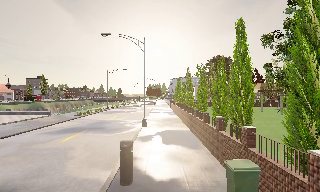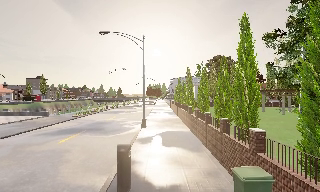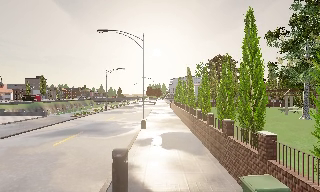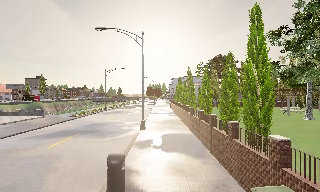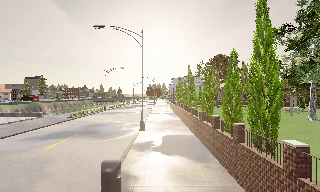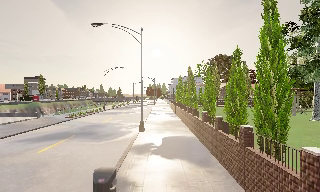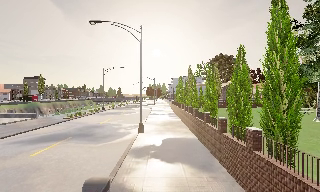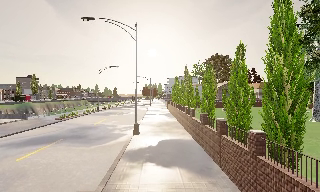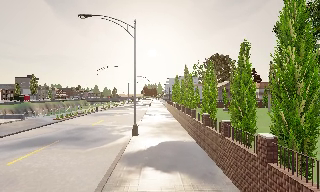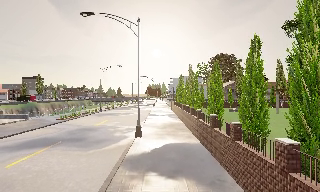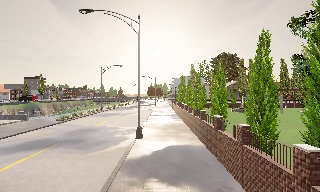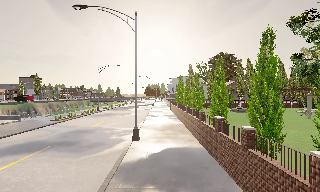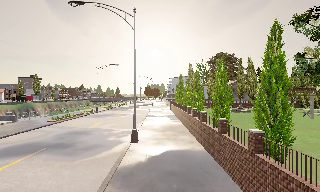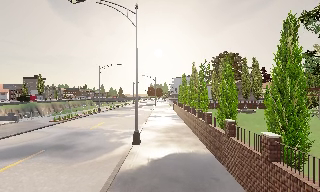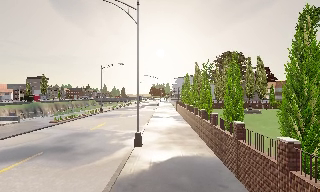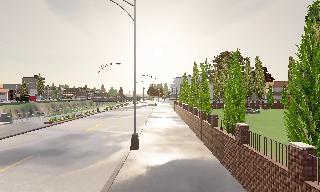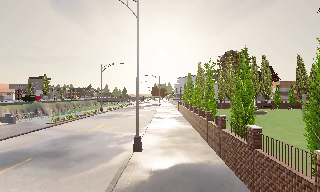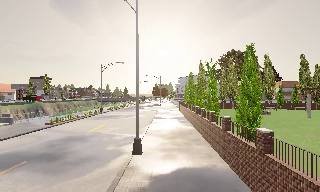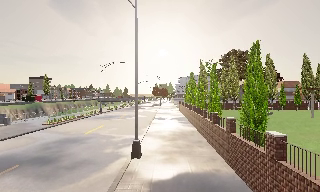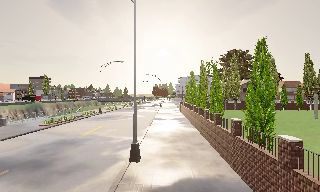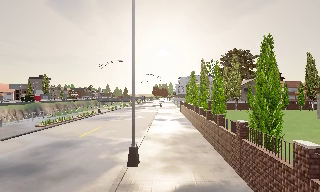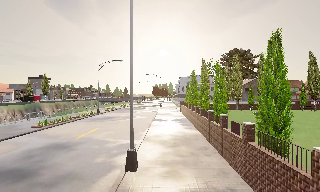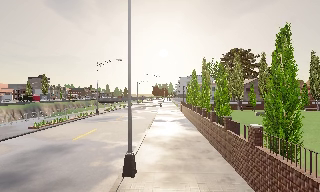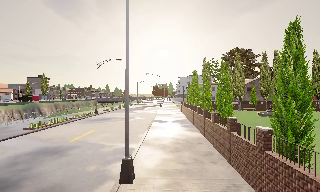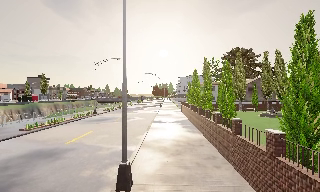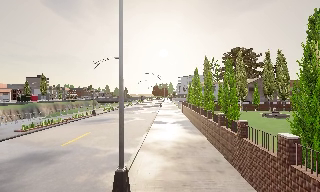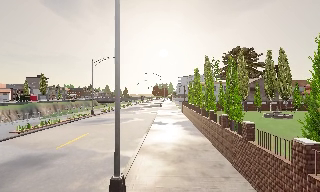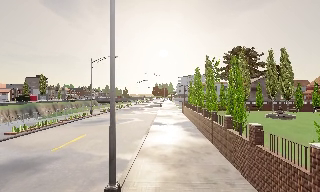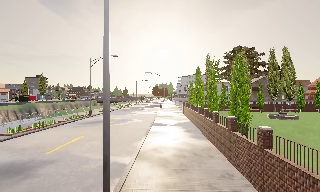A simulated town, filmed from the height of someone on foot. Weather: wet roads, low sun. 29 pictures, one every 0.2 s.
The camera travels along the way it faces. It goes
forward.
0.0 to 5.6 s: The camera travels forward, about 10 m, so what stands in front looms larger.
The film runs forward here.
